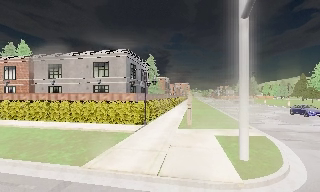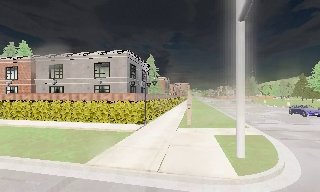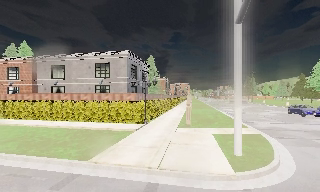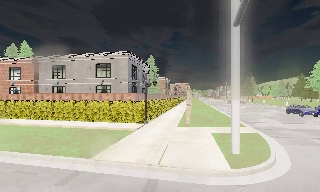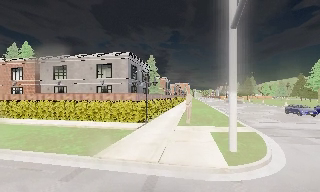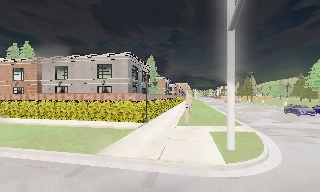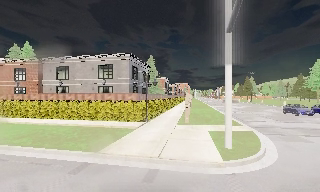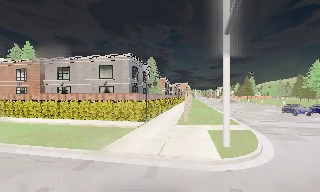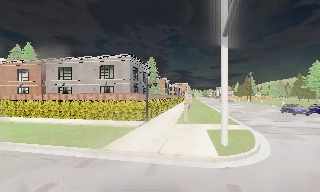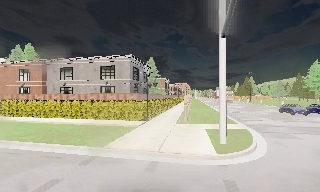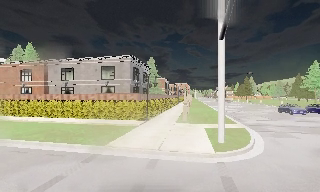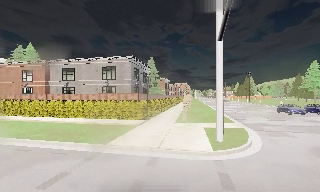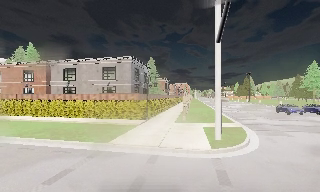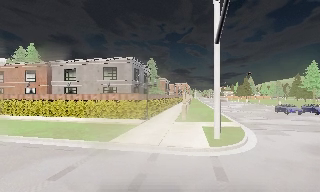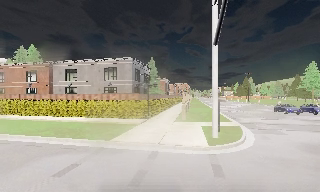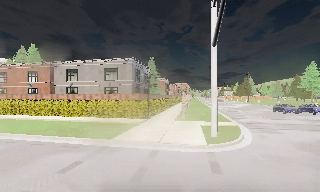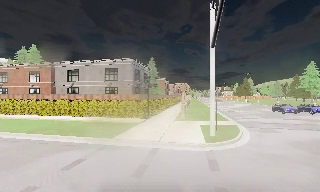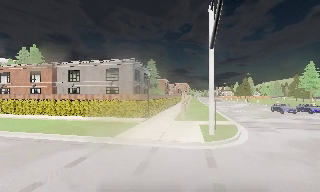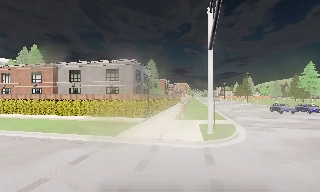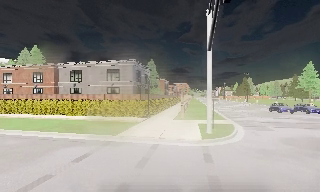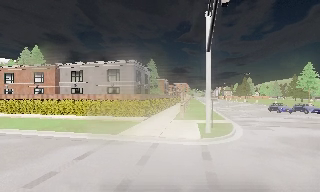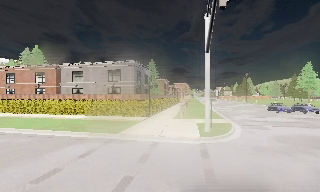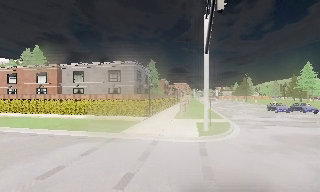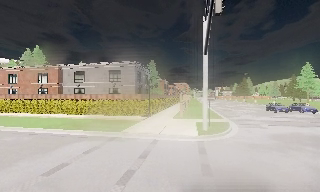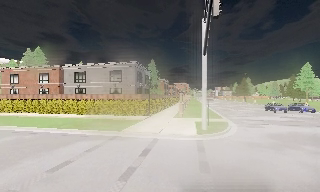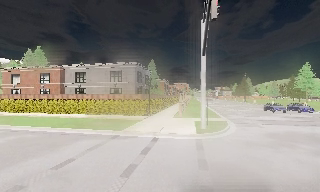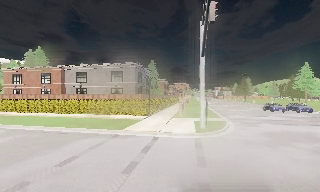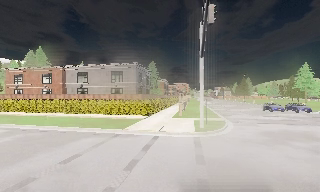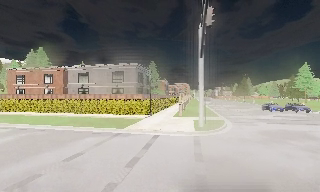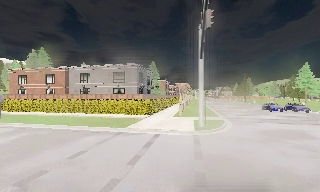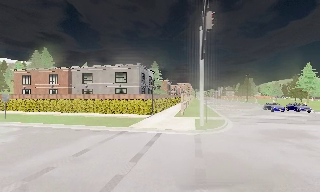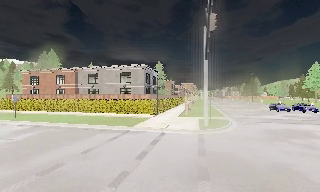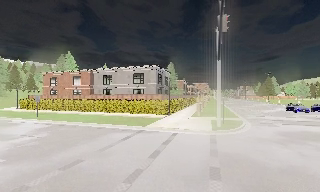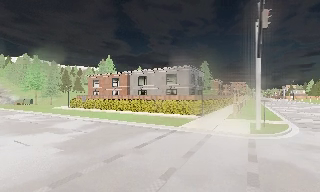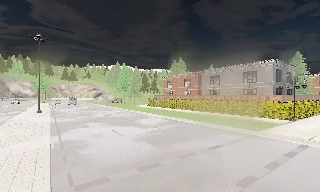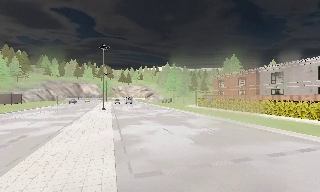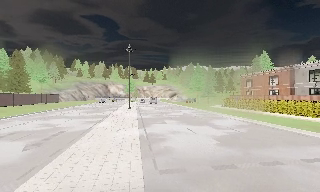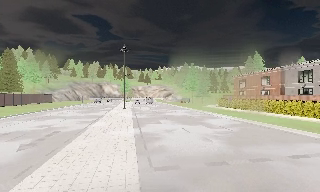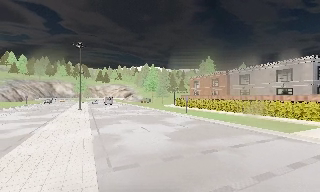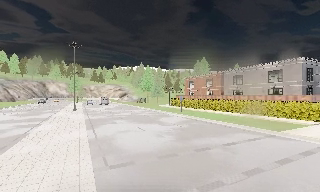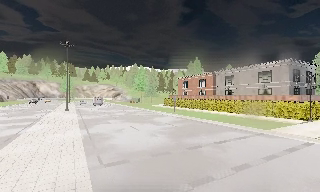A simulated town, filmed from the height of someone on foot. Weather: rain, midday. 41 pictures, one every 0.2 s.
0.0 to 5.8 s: The camera travels backward, about 6 m, so what stands in front gets smaller.
5.8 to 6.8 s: The camera pans to its left, which is counterclockwise from overhead, by about 45 degrees. It travels backward, about 1 m.
6.8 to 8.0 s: The camera travels backward, about 1.5 m, so what stands in front gets smaller.
The film runs backward here.
